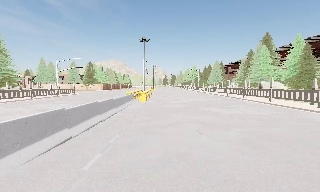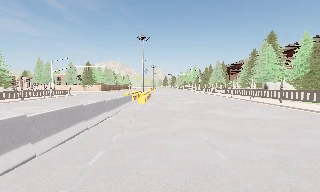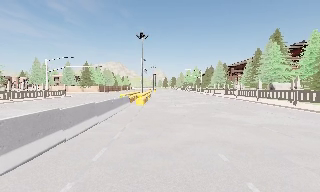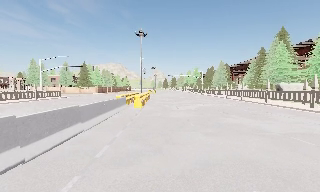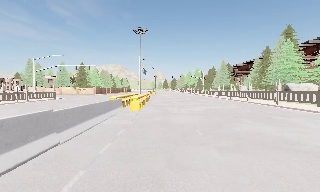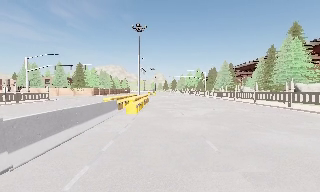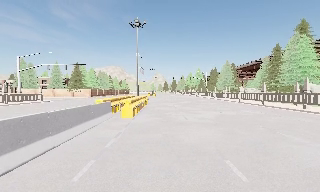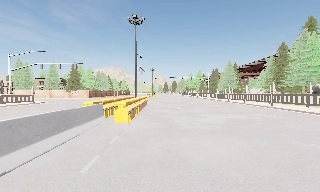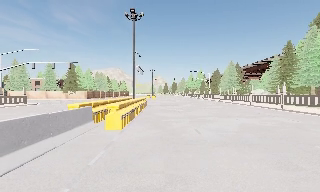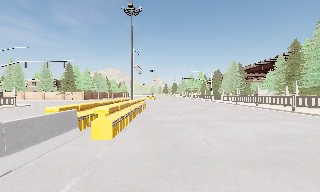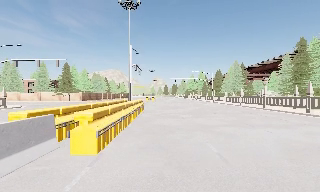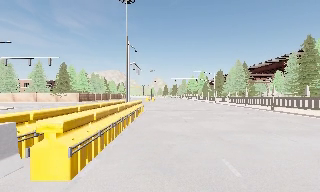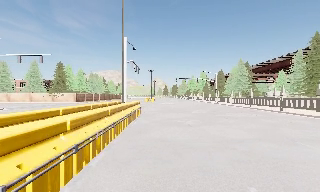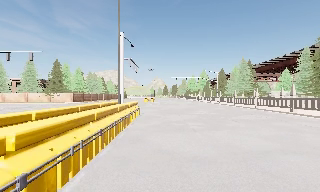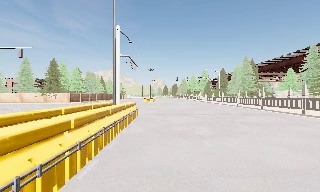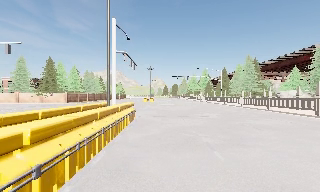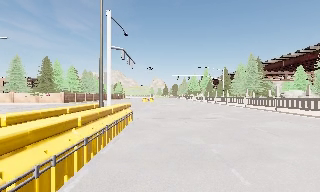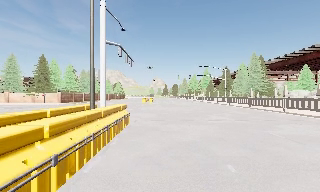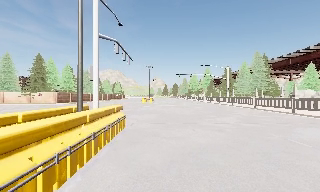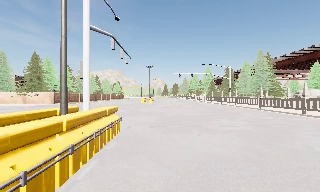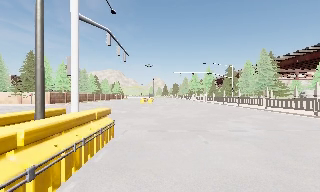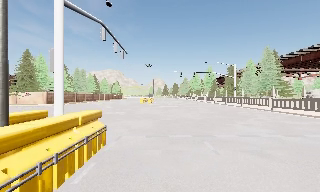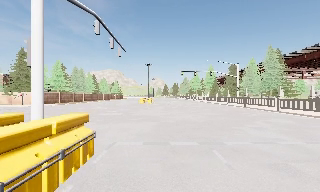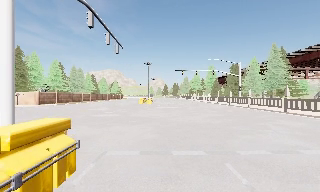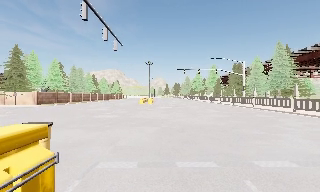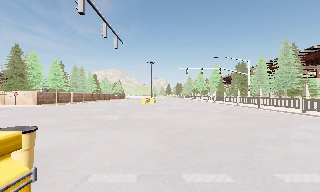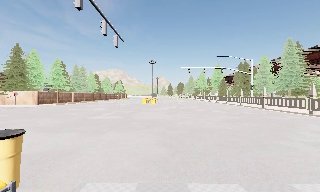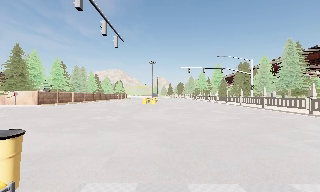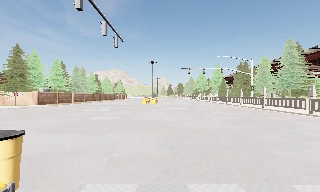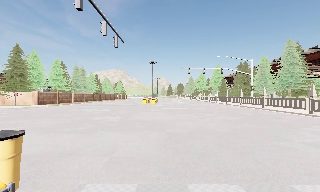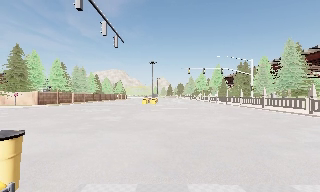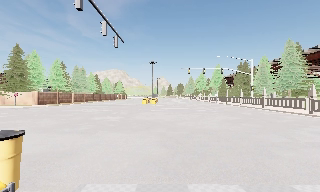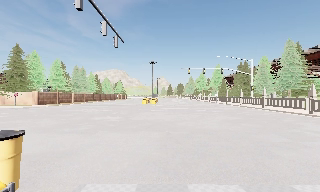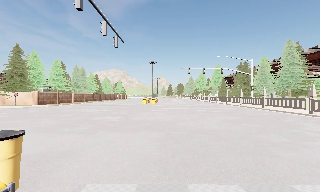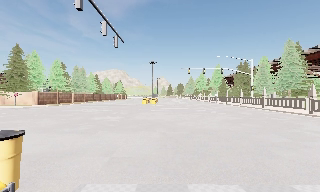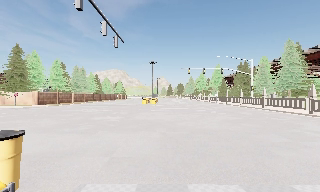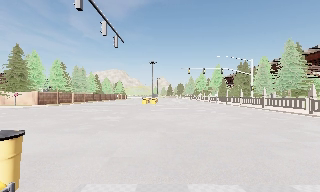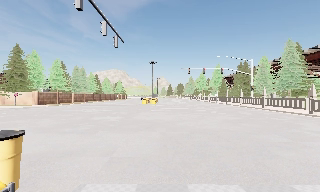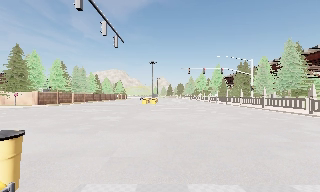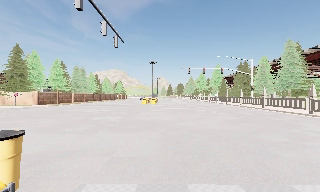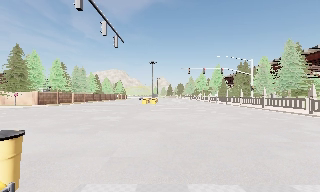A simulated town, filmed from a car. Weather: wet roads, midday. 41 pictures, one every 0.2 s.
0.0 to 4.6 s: The camera travels forward, about 30 m, so what stands in front looms larger.
4.6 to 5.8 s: The camera travels forward, about 2 m, so what stands in front looms larger. It loses speed.
5.8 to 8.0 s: The camera keeps its place and its aim.
The film runs forward here.
